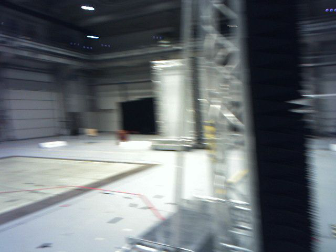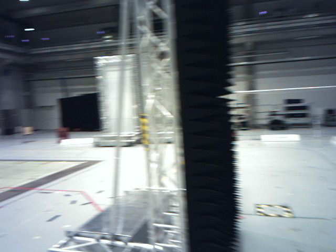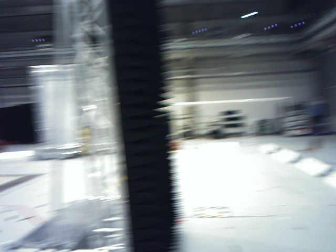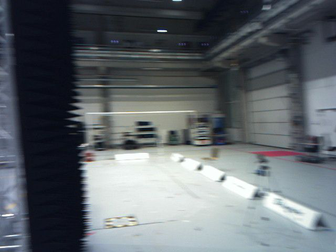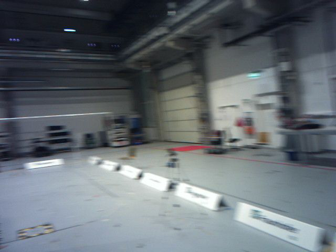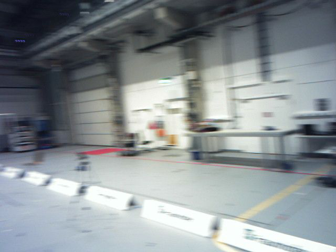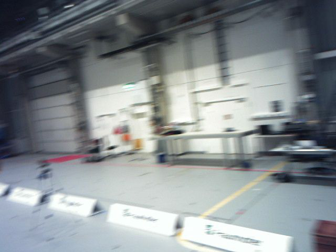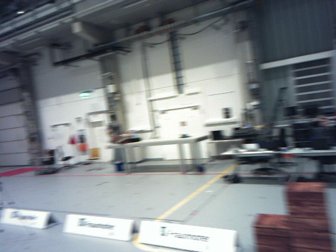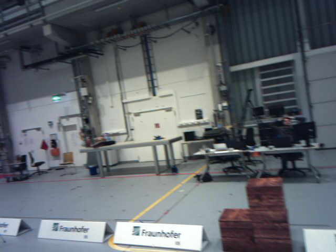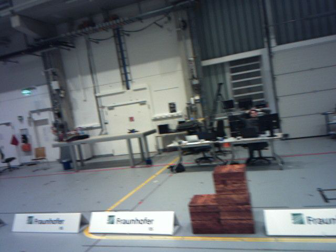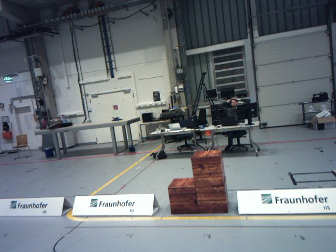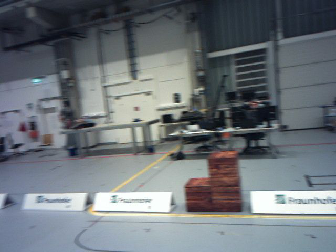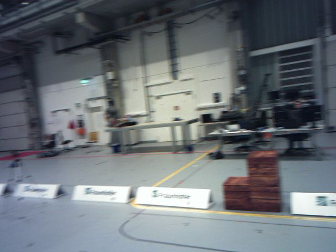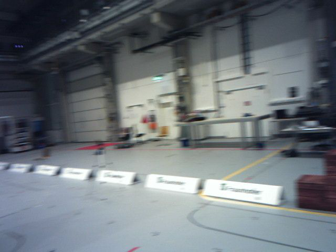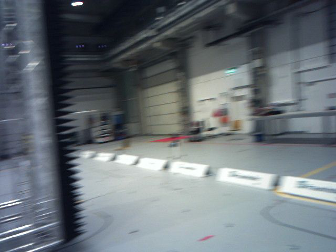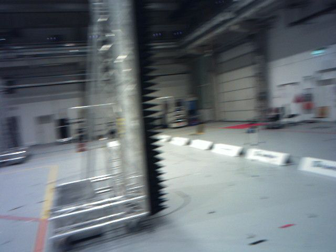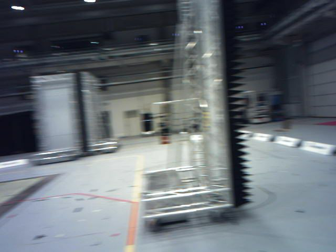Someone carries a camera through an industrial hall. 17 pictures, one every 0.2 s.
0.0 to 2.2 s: The camera swings to its right by about 100 degrees, and the scene slides to the left. It travels backward, about 2.2 m.
2.2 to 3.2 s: The camera swings to its left by about 65 degrees, and the scene slides to the right. It travels backward, about 0.8 m.
The film runs backward here.
